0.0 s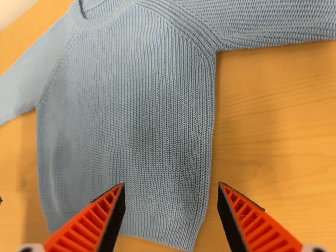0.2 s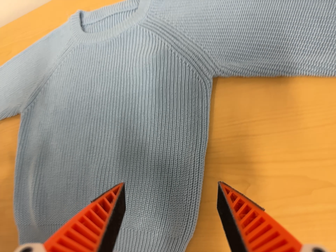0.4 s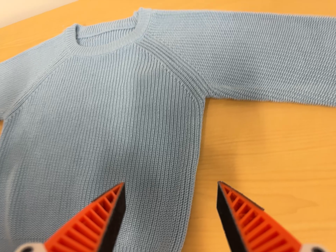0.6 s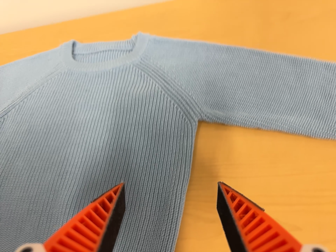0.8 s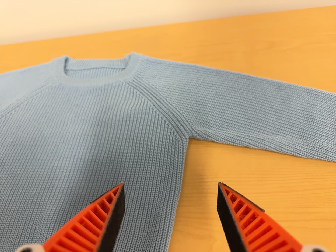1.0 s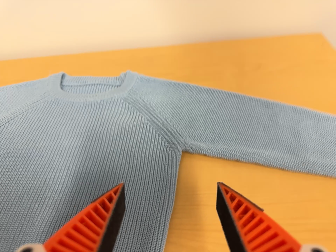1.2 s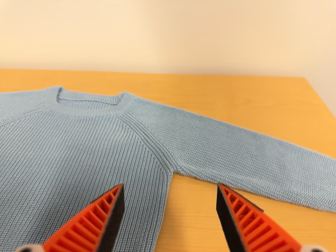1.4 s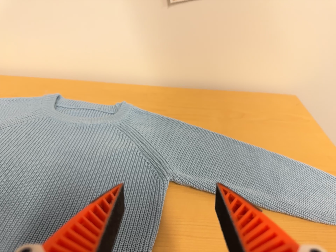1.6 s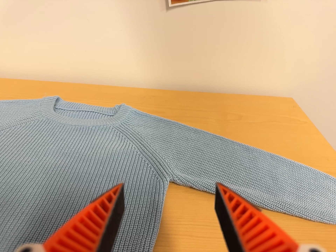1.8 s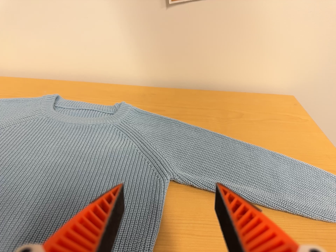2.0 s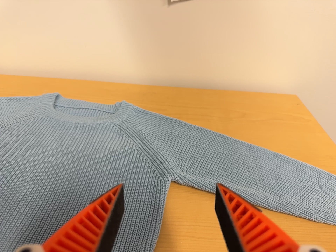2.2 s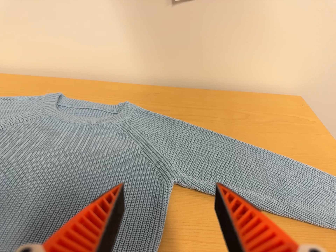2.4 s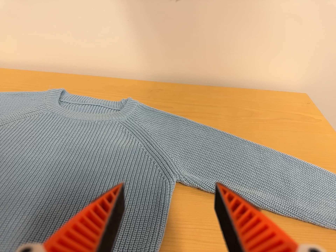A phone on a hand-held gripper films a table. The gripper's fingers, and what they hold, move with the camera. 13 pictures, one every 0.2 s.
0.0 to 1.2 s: The camera pans to its right by about 25 degrees. It travels to its left, toward the bottom of its view and backward, about 14 cm. Its aim tips toward the top of its view by about 35 degrees, and the scene shifts downward. It rolls about its line of sight by about 20 degrees, and the scene rotates clockwise.
1.2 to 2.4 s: The camera shifts only a little, or ends up much as it began.
The film runs forward here.
